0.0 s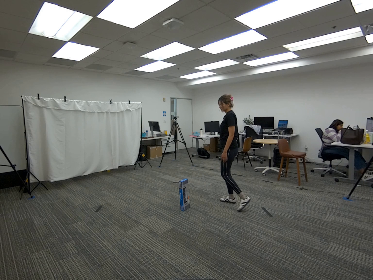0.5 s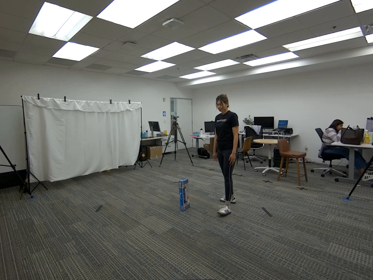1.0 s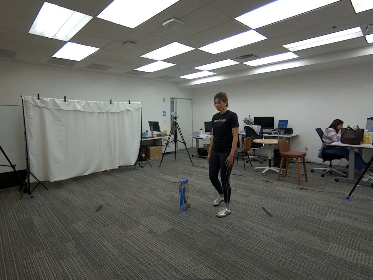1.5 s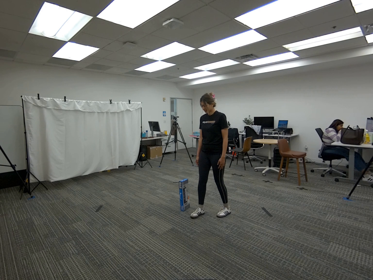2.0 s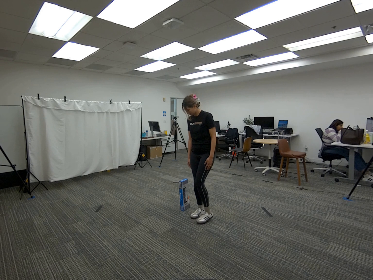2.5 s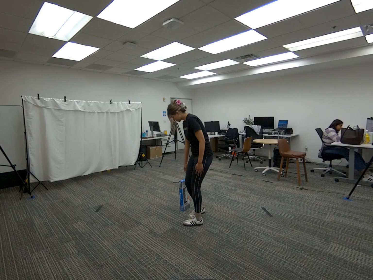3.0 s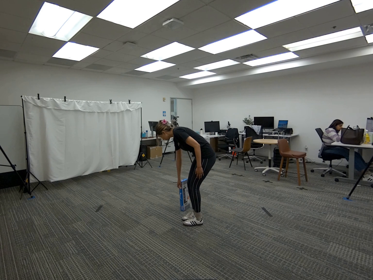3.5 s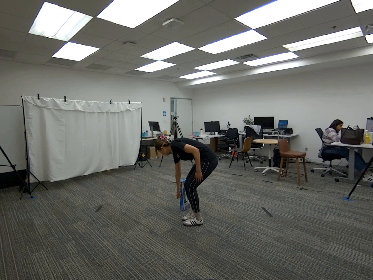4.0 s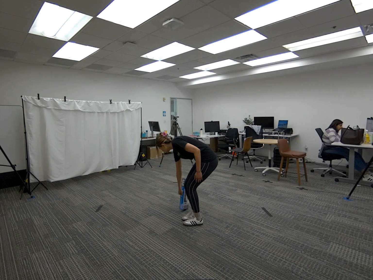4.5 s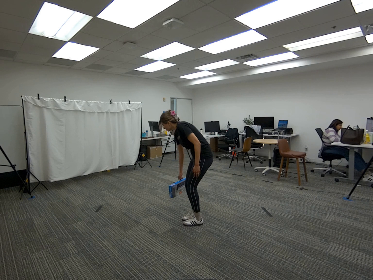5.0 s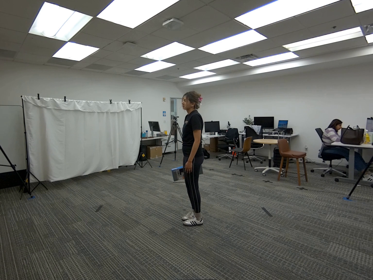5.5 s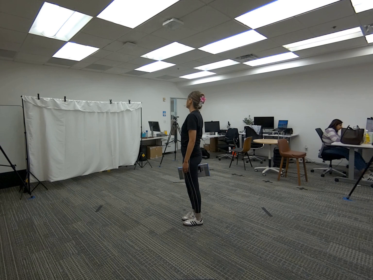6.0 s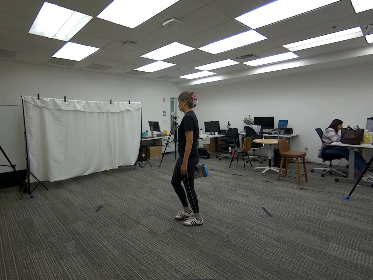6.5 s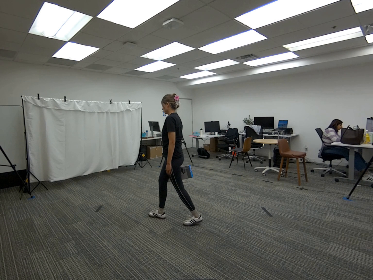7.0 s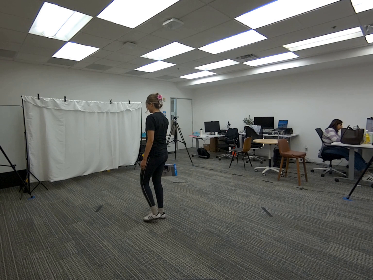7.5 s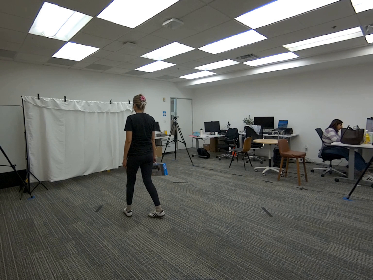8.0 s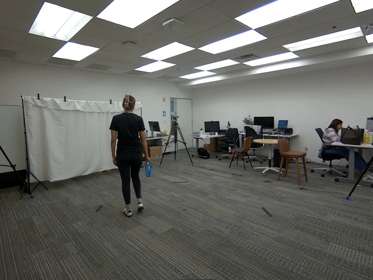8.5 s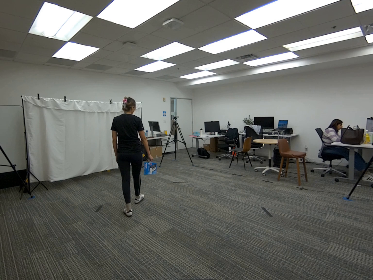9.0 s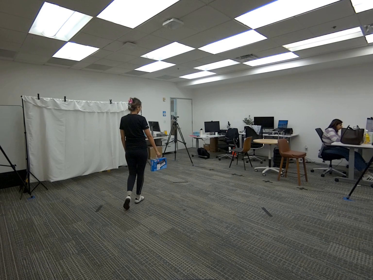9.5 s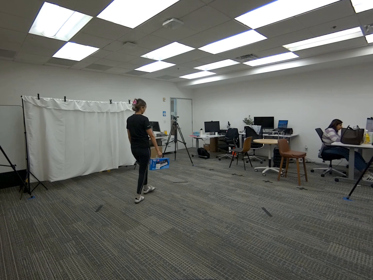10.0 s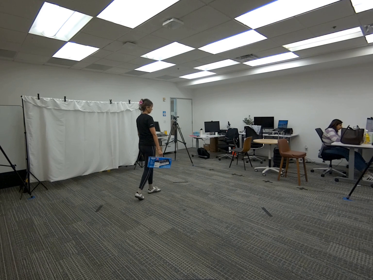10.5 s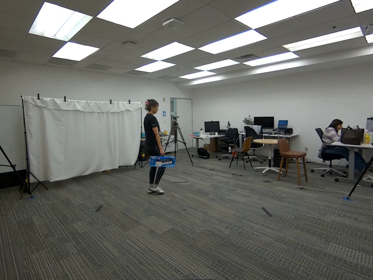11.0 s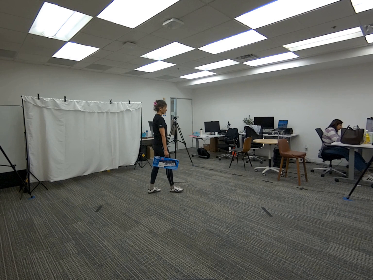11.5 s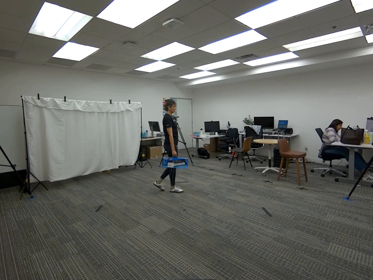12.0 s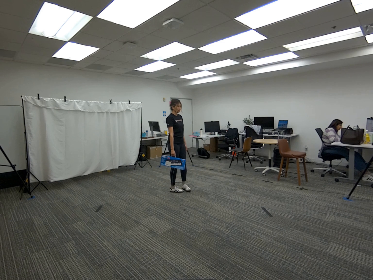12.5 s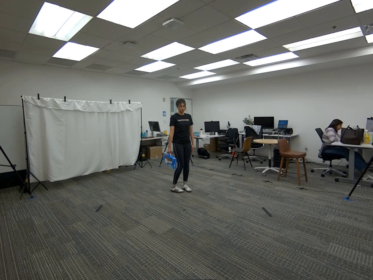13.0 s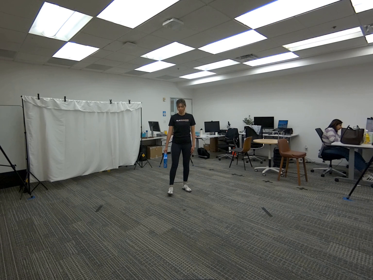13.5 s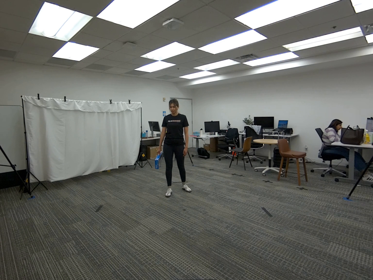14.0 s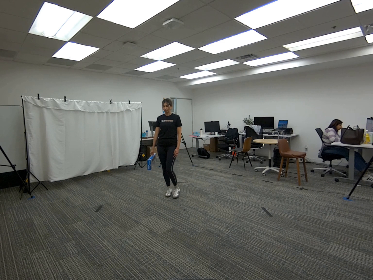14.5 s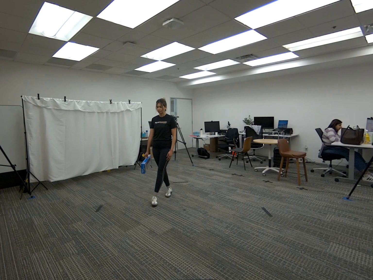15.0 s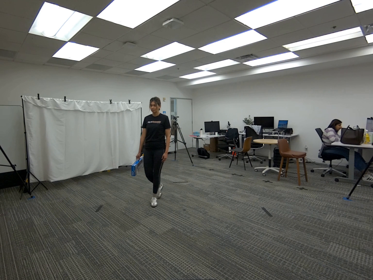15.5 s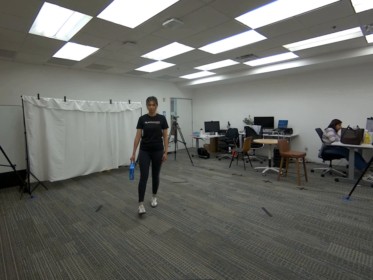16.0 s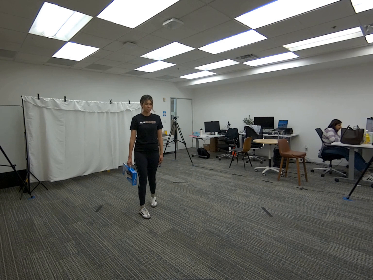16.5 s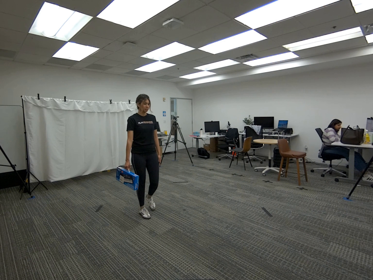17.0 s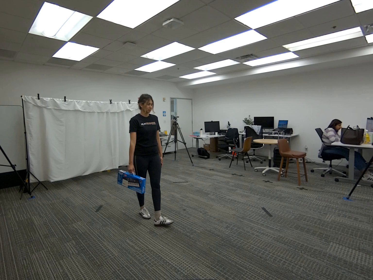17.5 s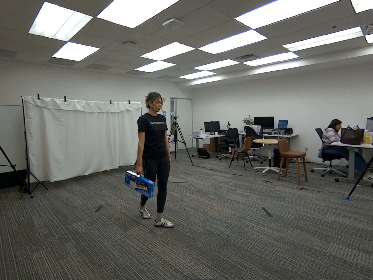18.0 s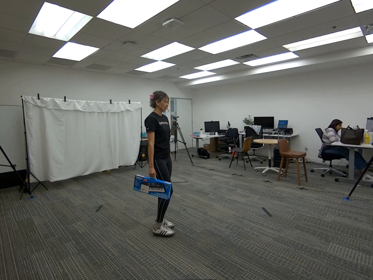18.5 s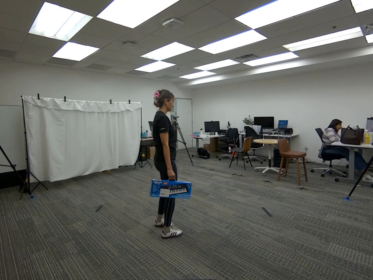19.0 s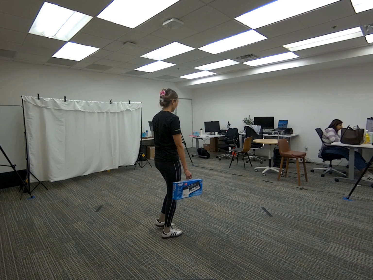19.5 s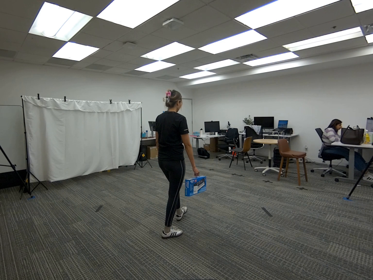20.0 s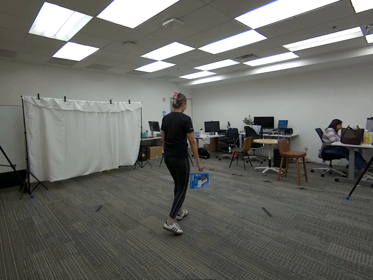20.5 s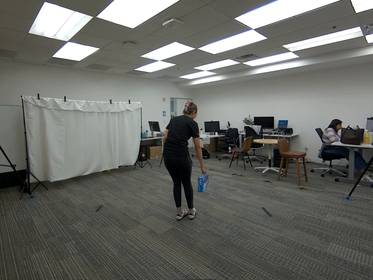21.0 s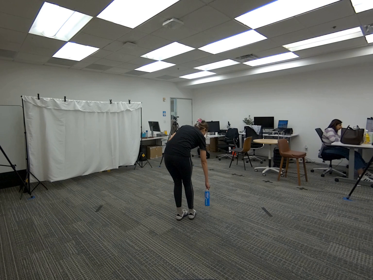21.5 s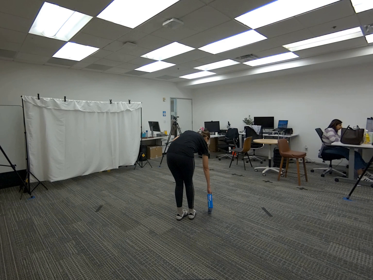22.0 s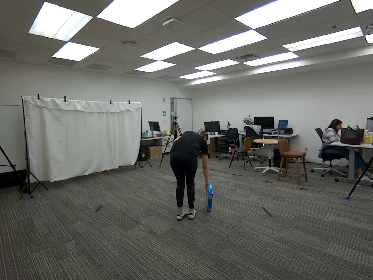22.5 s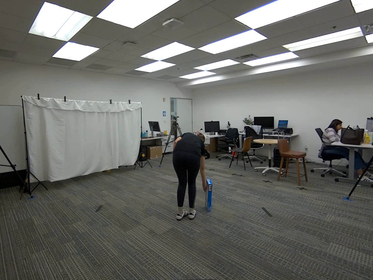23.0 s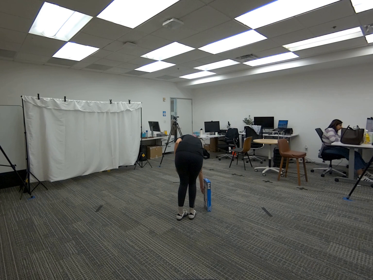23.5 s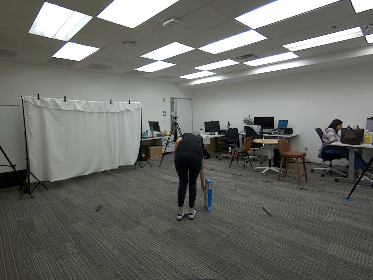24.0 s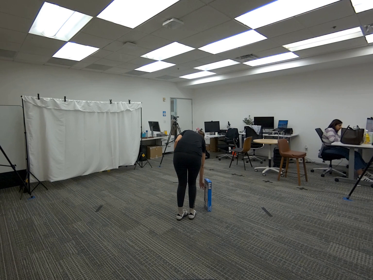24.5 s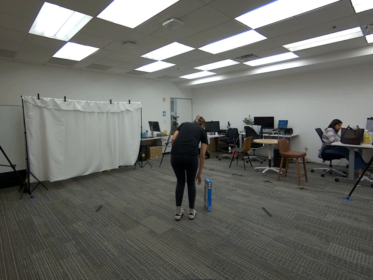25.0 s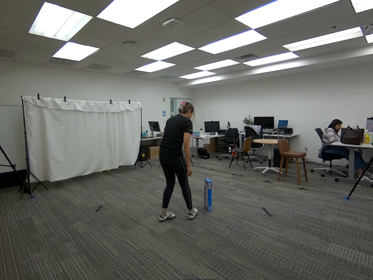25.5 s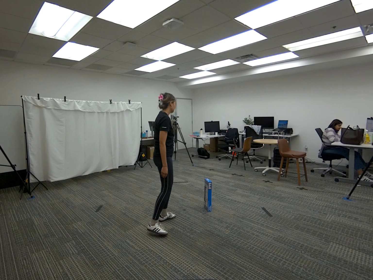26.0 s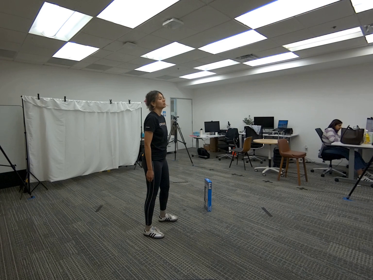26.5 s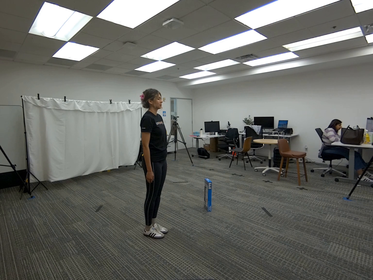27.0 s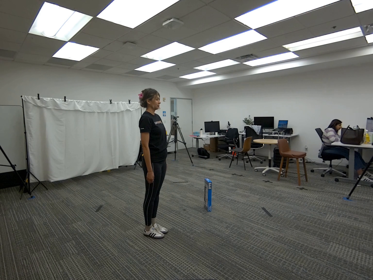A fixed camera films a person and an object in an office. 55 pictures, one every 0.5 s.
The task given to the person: Walk over to the keyboard box on the ground and pick upp the keyboard box from the handle usisng your right hand, walkl within the bounding area and place on the floor when complete.
